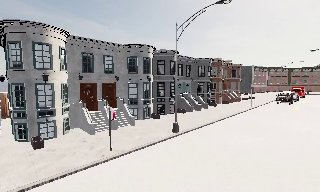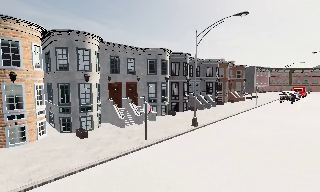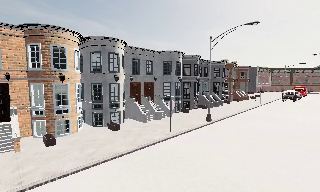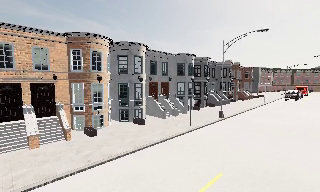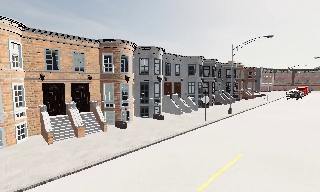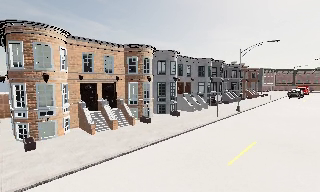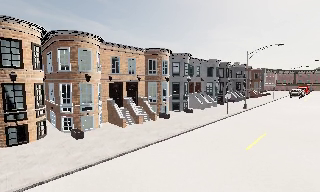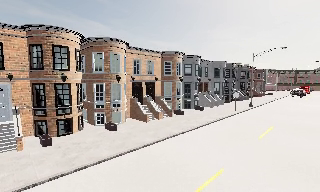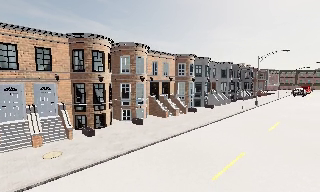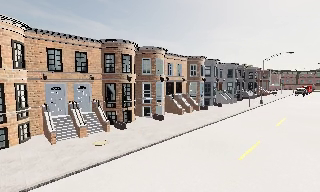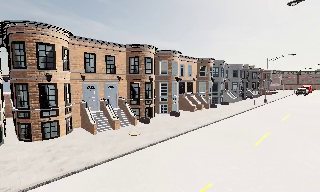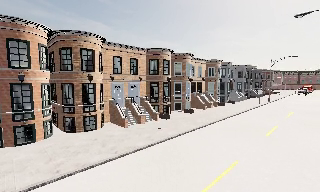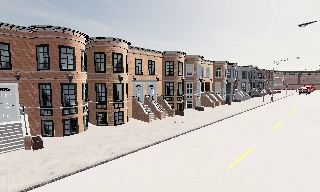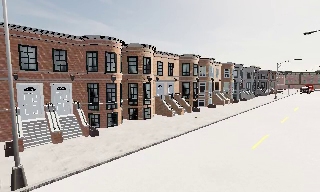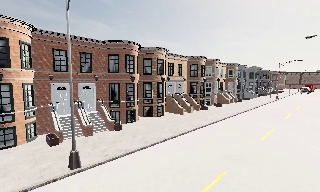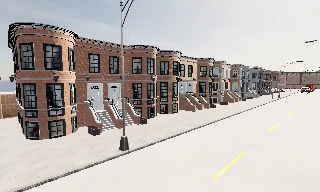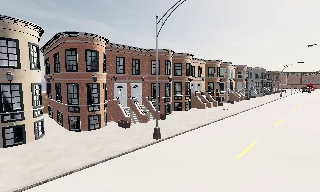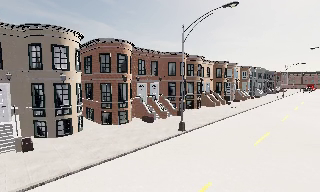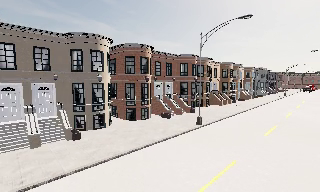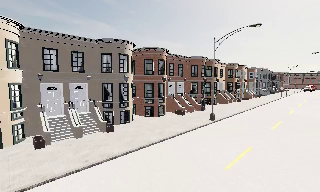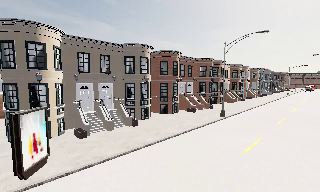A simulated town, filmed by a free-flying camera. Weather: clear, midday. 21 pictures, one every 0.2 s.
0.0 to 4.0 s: The camera travels to its left and backward, about 45 m, so close, fixed things drift to the right.
The film runs backward here.
